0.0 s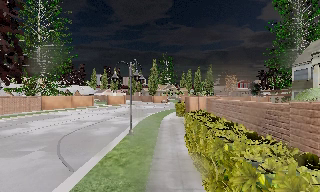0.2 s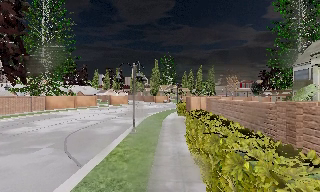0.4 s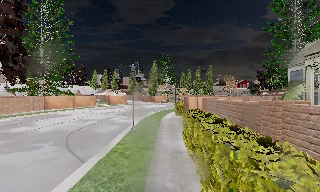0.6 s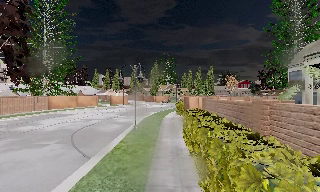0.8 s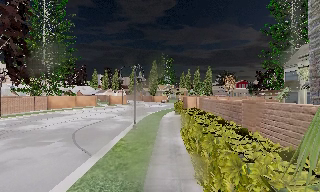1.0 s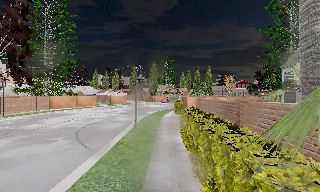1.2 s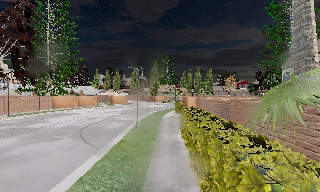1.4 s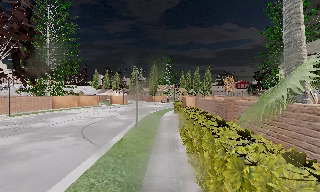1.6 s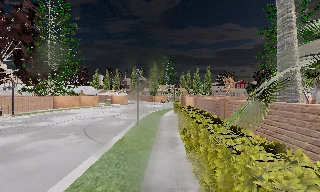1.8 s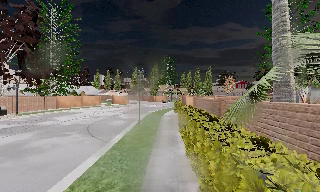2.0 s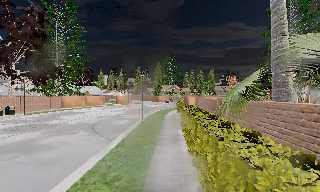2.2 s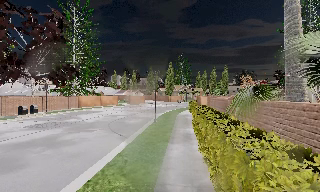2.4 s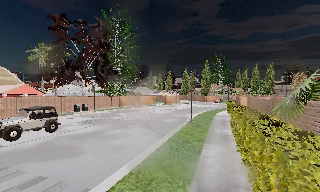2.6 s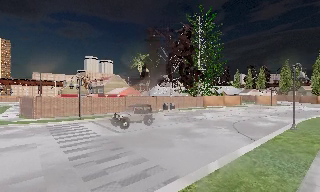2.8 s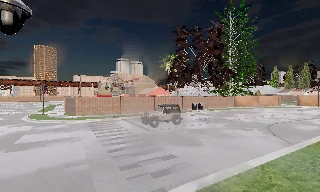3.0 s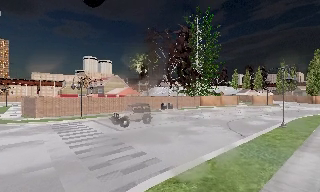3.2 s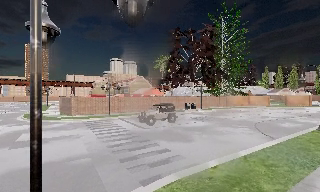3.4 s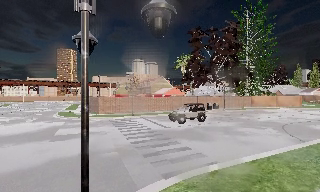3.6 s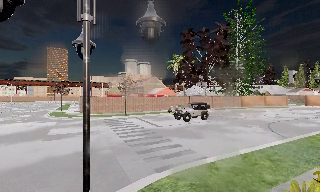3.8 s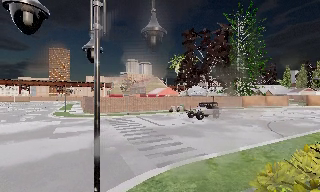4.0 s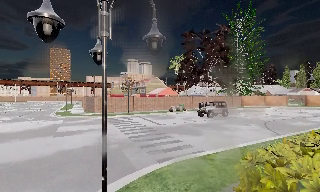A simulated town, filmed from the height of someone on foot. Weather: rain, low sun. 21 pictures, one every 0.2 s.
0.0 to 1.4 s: The camera travels backward, about 2.5 m, so what stands in front gets smaller.
1.4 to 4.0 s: The camera swings to its left by about 60 degrees, and the scene slides to the right. It travels backward, about 5 m.
The film runs backward here.
